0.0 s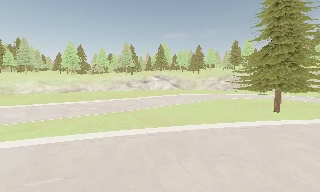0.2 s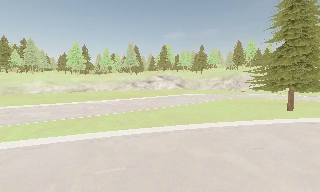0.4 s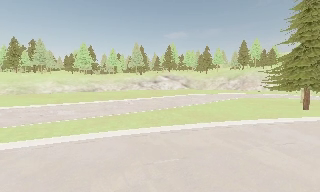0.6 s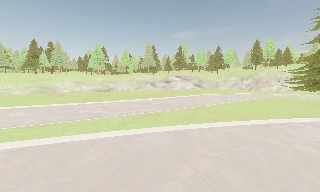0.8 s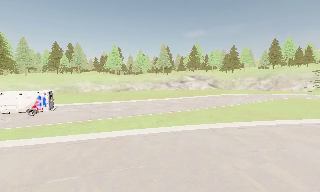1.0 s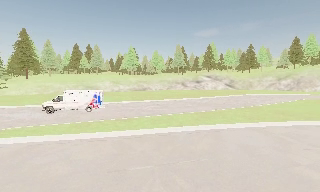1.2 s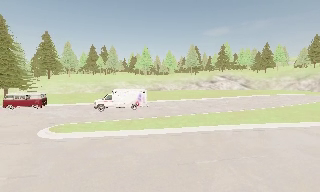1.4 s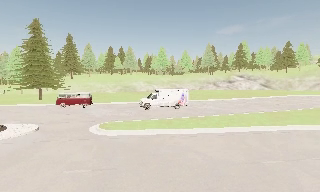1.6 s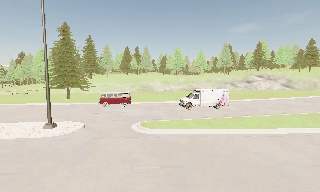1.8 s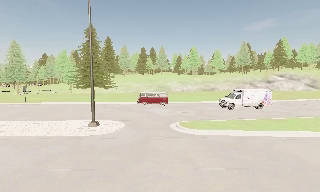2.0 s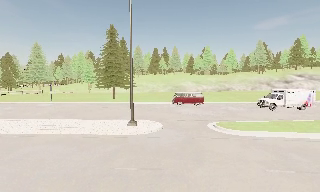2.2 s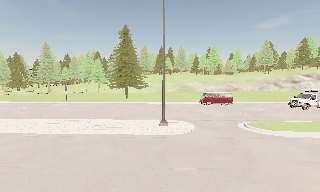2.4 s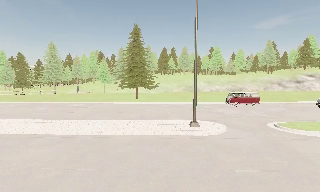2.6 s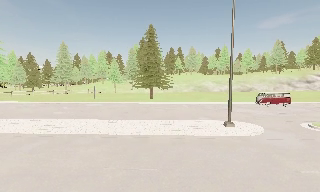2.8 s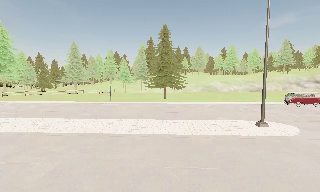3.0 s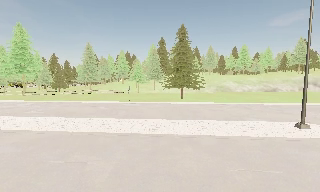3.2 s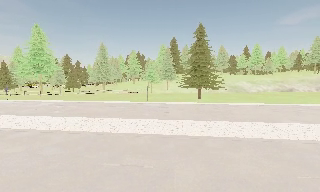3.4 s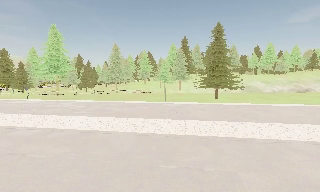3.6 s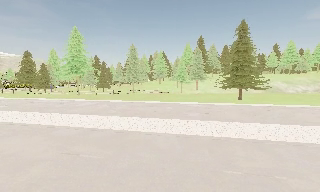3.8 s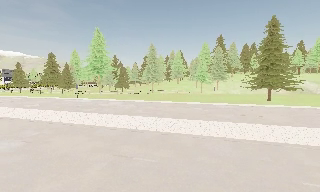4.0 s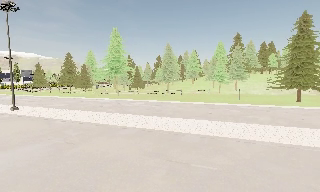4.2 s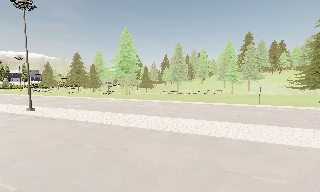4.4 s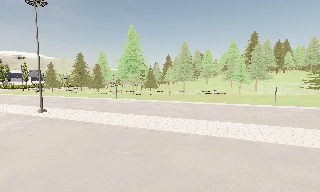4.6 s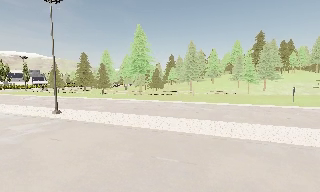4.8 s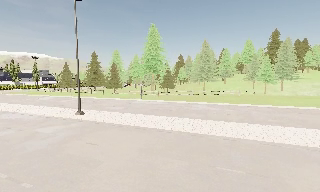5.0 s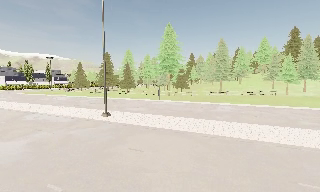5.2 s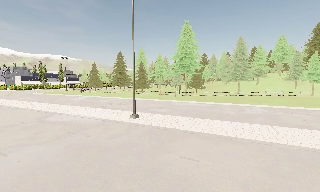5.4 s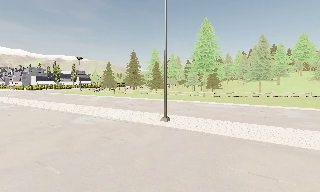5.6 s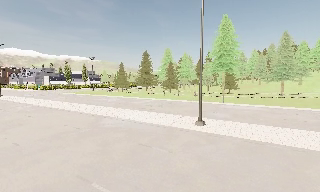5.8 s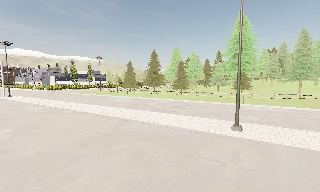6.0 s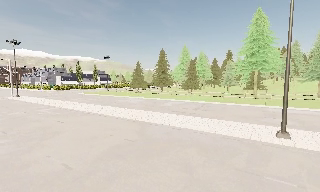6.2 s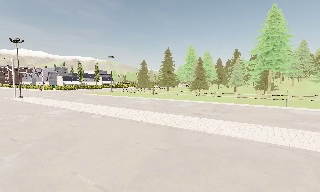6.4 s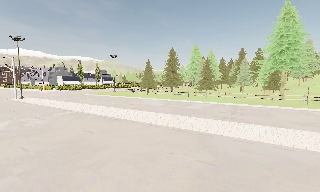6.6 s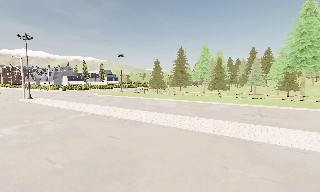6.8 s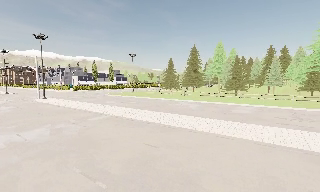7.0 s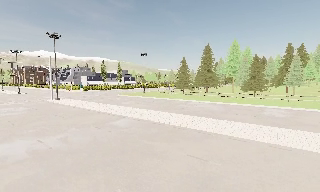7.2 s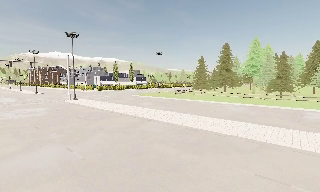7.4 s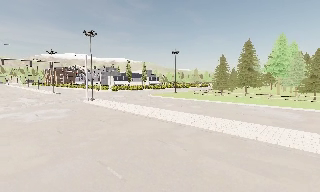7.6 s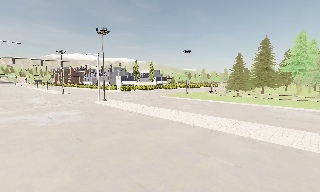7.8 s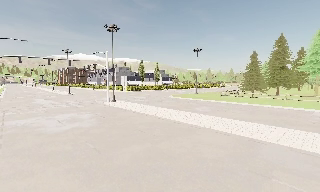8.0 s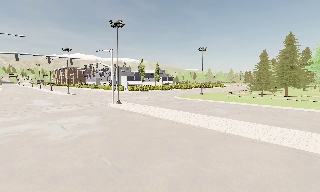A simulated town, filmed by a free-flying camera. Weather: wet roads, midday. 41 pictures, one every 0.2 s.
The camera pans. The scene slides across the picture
to the right.
The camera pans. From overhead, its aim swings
counterclockwise.
0.0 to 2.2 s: The camera pans to its left, which is counterclockwise from overhead, by about 30 degrees. It travels to its left, about 25 m, so close, fixed things drift to the right.
2.2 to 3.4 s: The camera travels to its left, about 14 m, so close, fixed things drift to the right.
3.4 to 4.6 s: The camera pans to its left, which is counterclockwise from overhead, by about 10 degrees. It travels to its left, about 13 m, so close, fixed things drift to the right.
4.6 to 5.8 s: The camera swings to its left by about 15 degrees, and the scene slides to the right. It travels to its left and forward, about 14 m, so close, fixed things drift to the right.
5.8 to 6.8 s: The camera travels to its left and forward, about 11 m, so close, fixed things drift to the right.
6.8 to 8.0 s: The camera pans to its left, which is counterclockwise from overhead, by about 10 degrees. It travels to its left and forward, about 14 m, so close, fixed things drift to the right.
The film runs backward here.
